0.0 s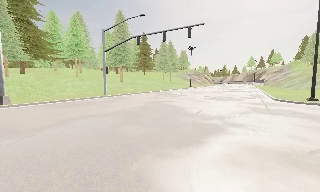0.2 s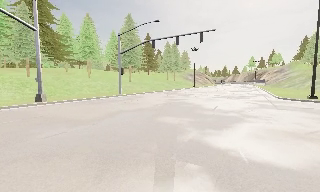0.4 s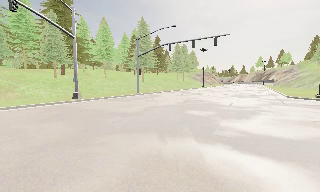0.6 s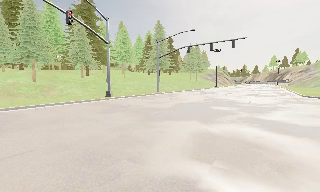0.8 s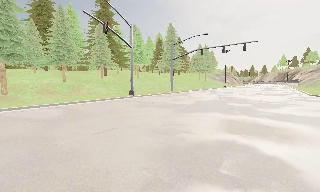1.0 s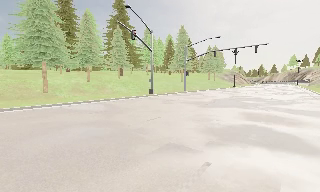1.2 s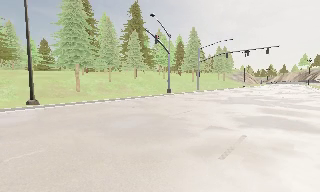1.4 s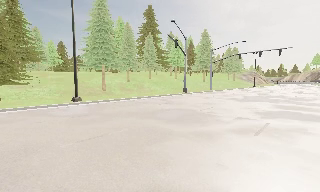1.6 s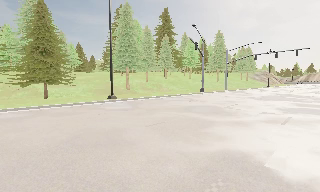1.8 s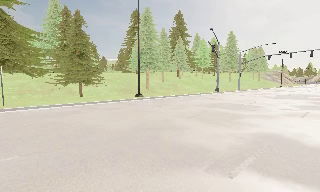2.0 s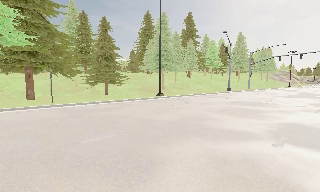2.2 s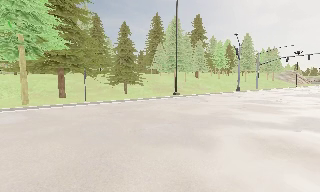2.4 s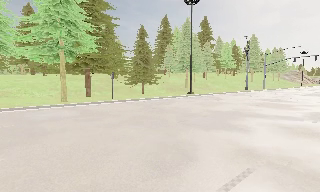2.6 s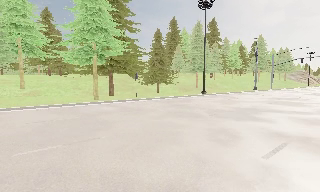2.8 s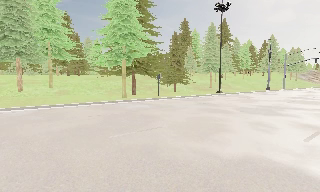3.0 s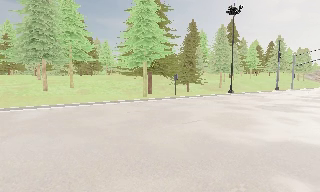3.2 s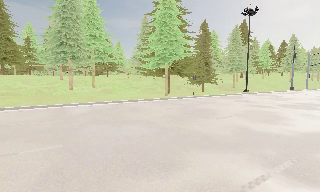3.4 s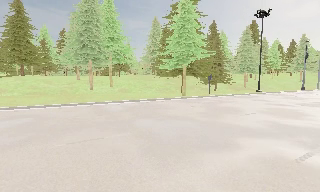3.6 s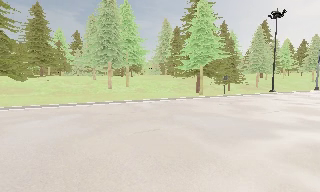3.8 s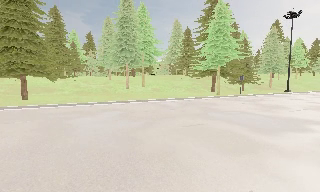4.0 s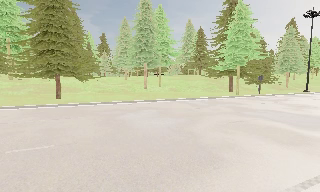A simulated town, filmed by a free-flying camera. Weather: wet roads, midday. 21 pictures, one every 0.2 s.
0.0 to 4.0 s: The scene slides to the right, as the camera pans about 40 degrees to its left. It travels to its left and backward, about 40 m, so close, fixed things drift to the right.
The film runs forward here.
